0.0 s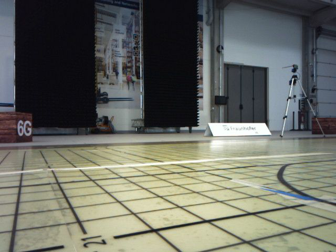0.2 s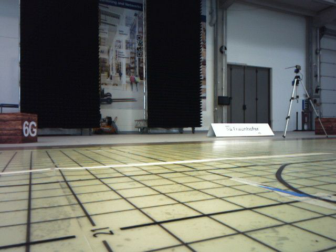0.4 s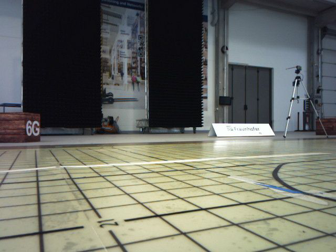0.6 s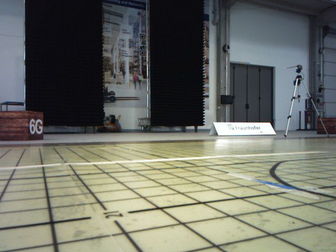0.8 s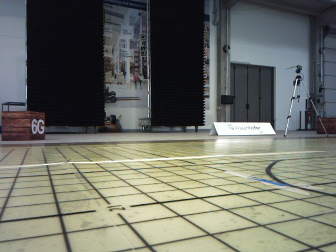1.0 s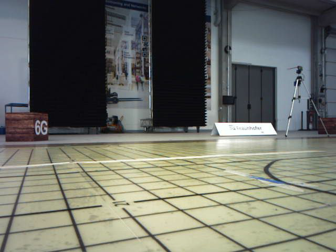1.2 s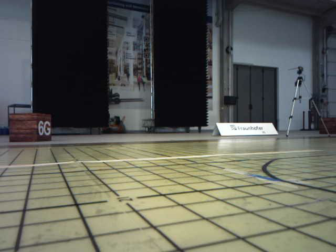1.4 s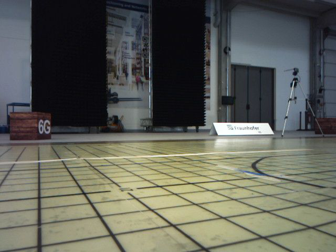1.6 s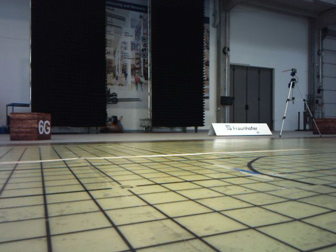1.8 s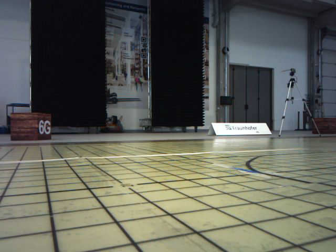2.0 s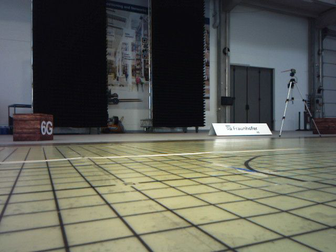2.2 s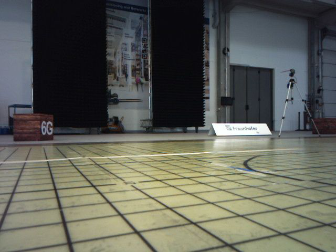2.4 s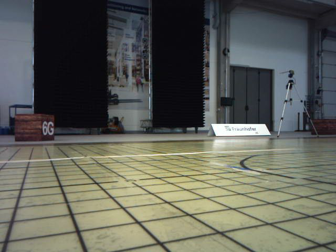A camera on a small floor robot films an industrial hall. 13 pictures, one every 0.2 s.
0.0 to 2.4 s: The camera travels backward, about 0.5 m, so what stands in front gets smaller.
The film runs backward here.
